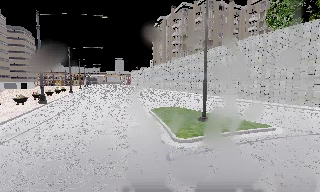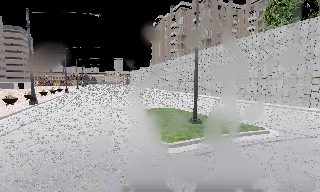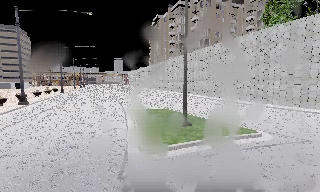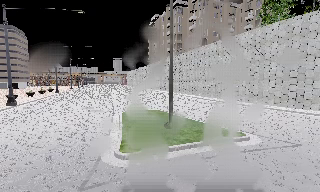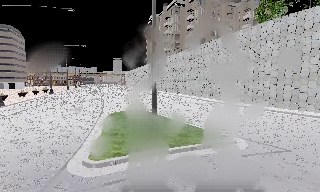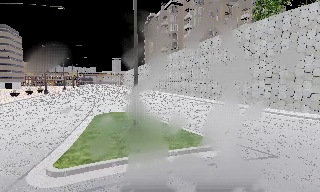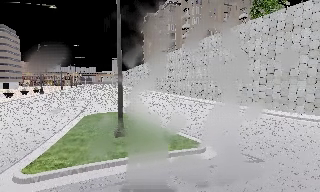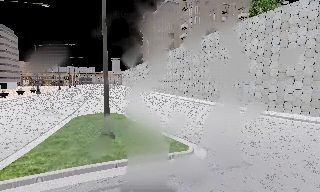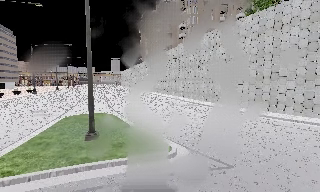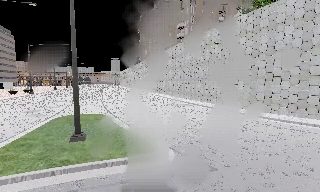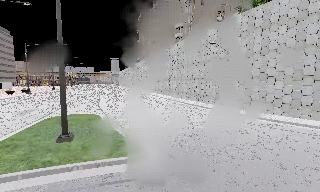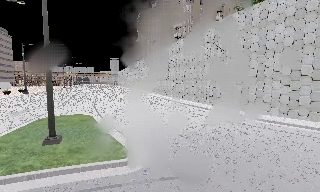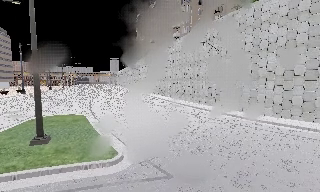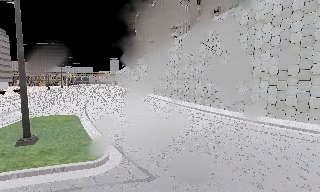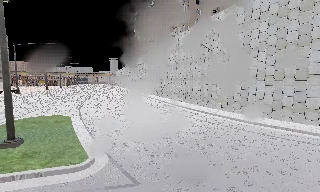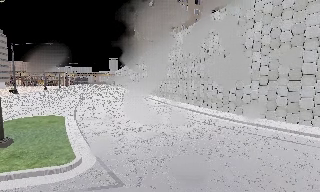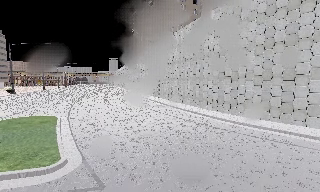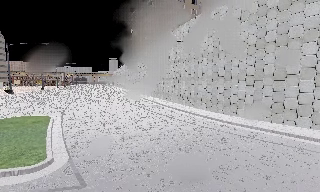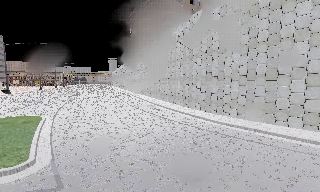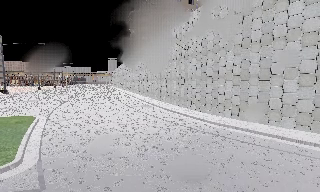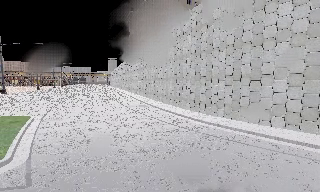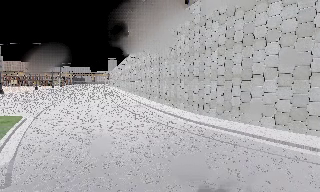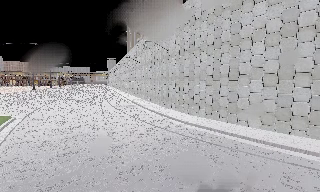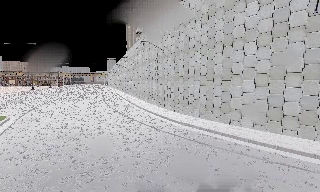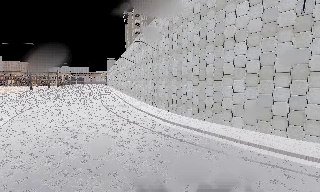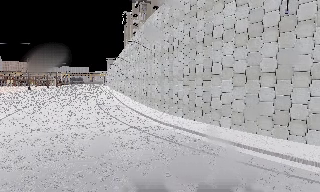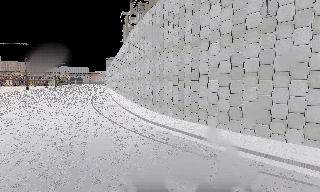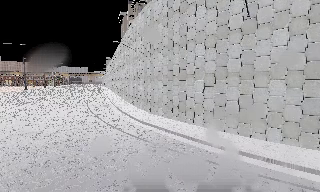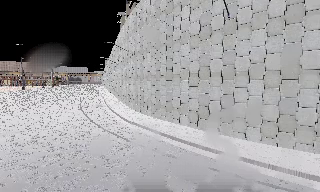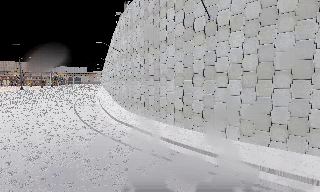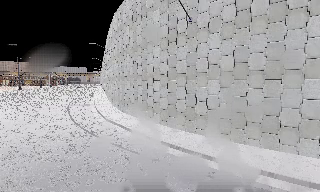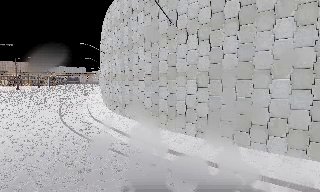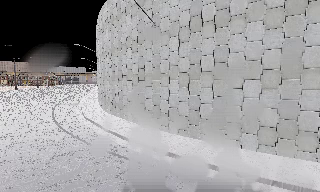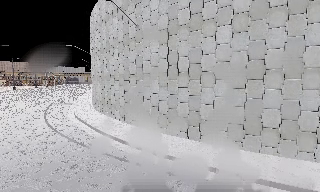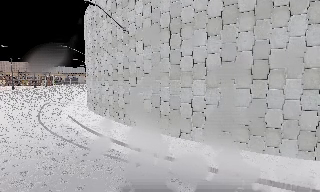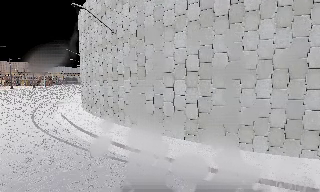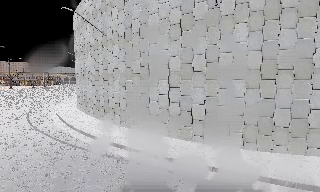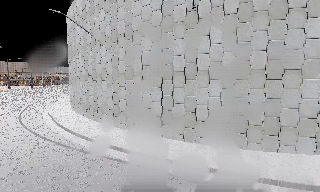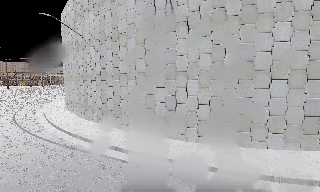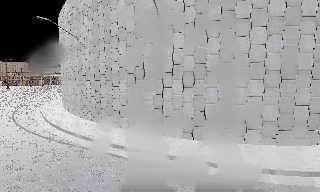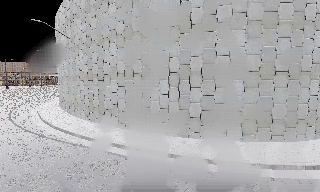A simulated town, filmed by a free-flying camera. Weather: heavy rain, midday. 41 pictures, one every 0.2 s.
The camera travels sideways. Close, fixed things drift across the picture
to the left.
0.0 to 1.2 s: The camera travels to its right and forward, about 6 m, so close, fixed things drift to the left.
1.2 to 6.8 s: The camera travels to its right, about 17 m, so close, fixed things drift to the left. It gains speed.
6.8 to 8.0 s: The camera travels to its right and backward, about 4.5 m, so close, fixed things drift to the left.
The film runs backward here.
